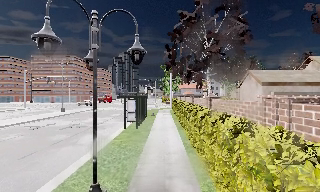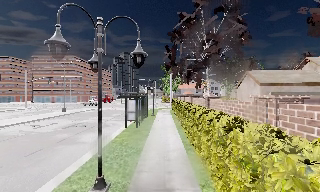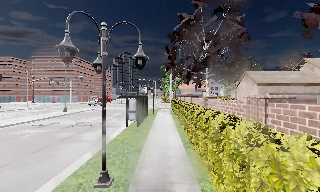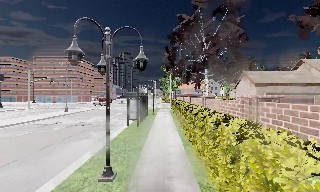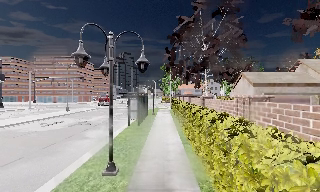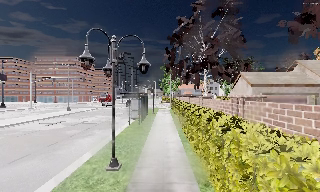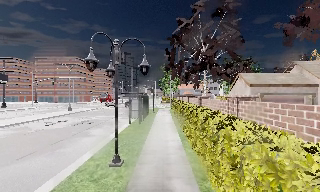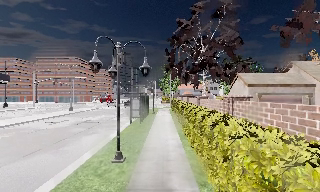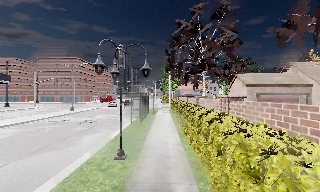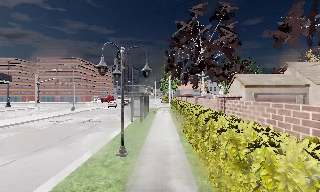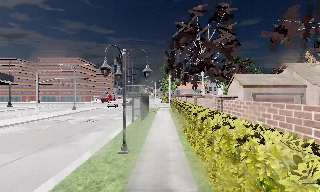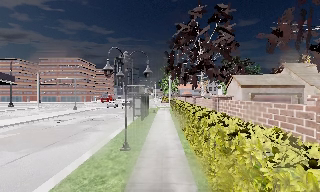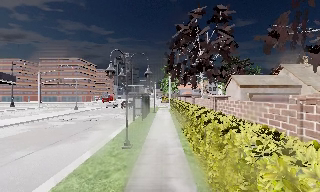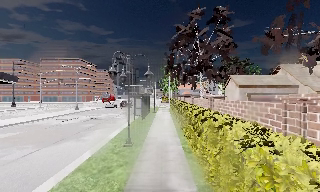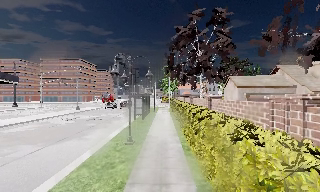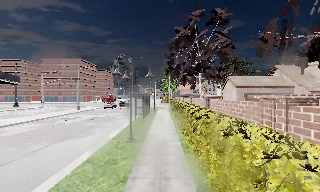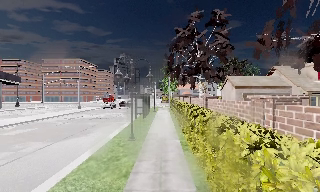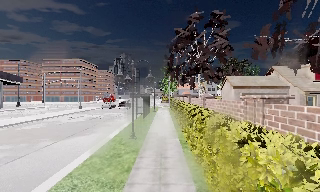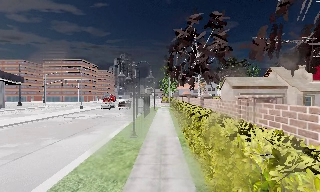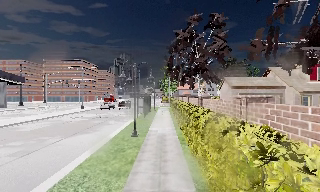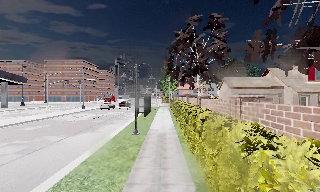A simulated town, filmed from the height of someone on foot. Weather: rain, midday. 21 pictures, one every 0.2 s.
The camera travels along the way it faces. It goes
backward.
0.0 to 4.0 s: The camera travels backward, about 7 m, so what stands in front gets smaller.
The film runs backward here.
